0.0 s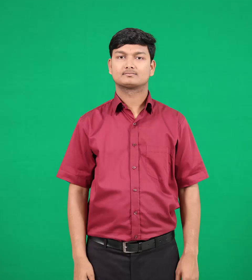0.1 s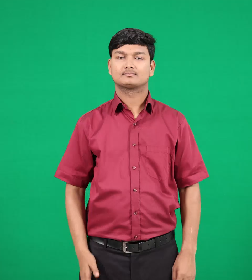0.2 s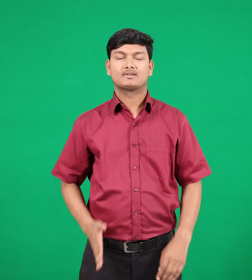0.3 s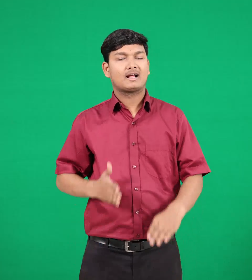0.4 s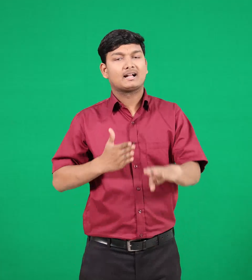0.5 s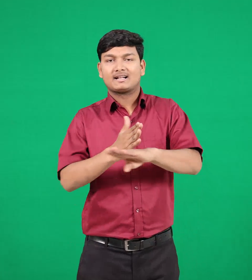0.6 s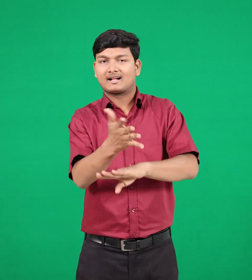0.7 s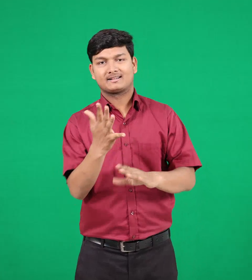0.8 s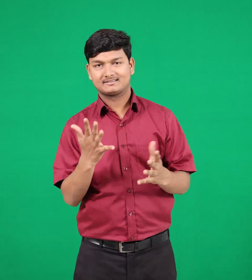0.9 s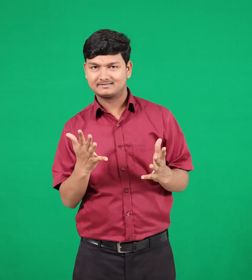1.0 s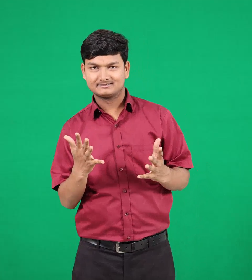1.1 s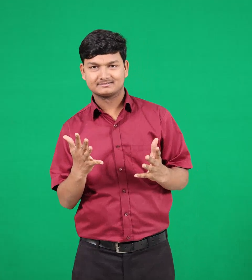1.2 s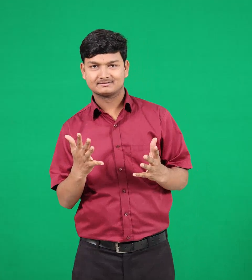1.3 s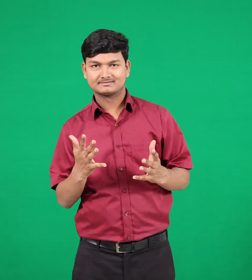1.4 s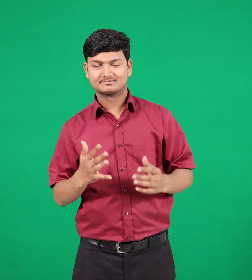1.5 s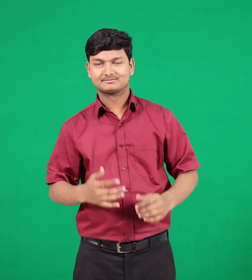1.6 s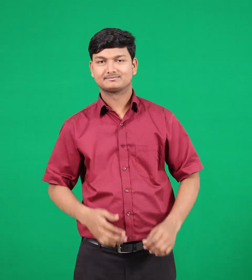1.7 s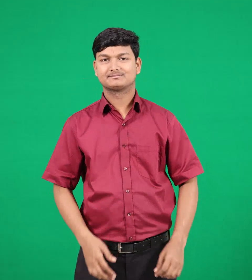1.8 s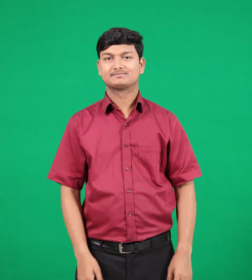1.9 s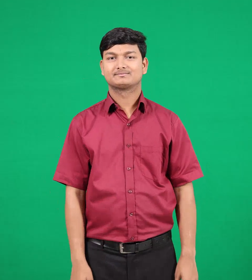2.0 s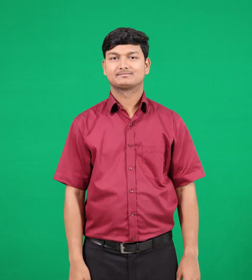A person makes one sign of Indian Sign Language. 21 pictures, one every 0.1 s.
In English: unharm
